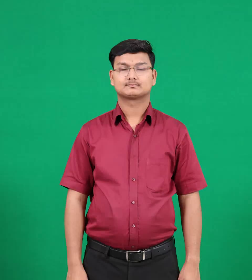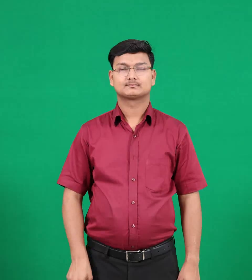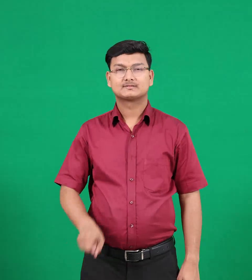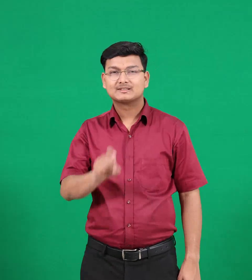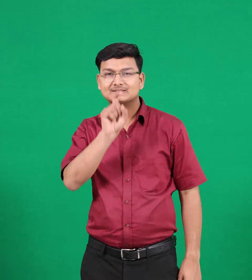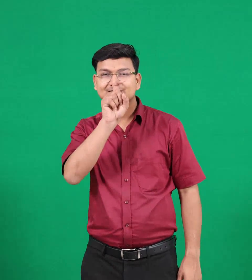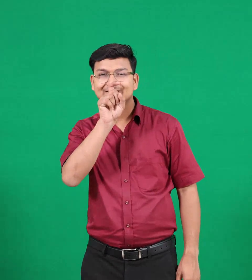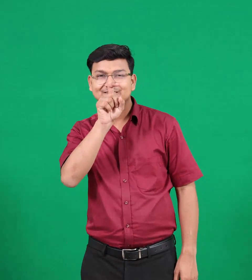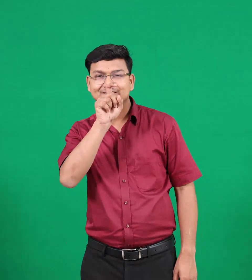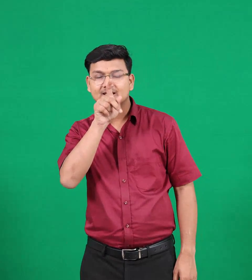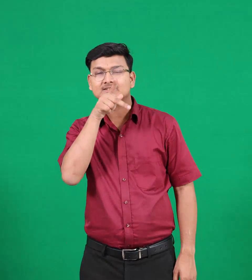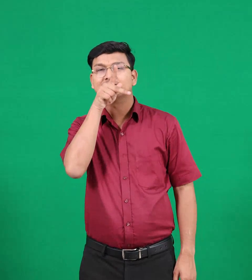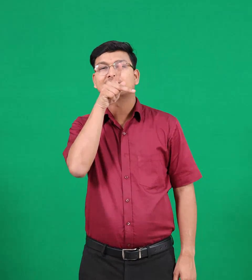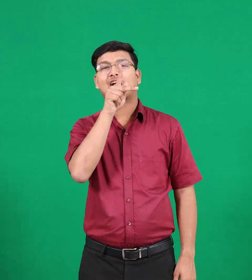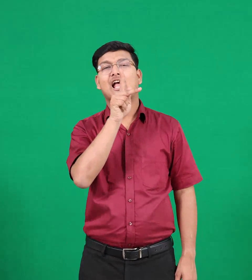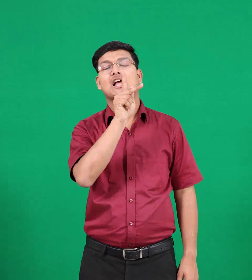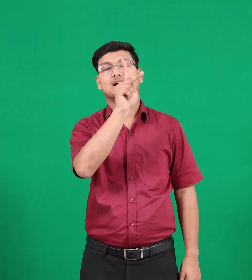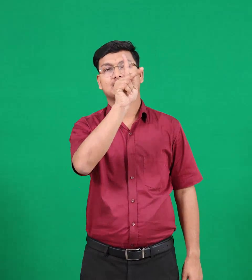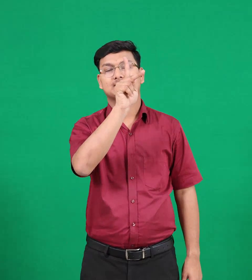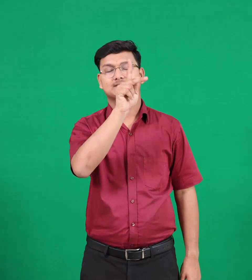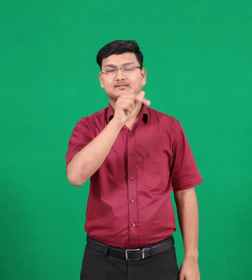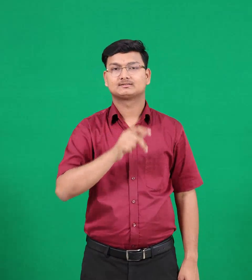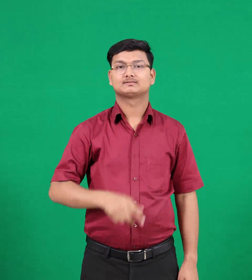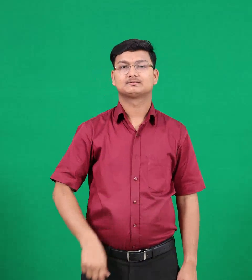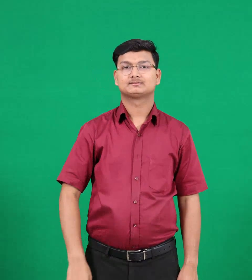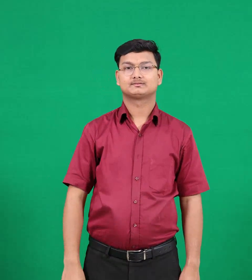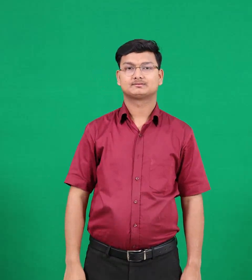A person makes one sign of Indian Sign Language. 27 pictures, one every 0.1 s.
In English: cockerel
